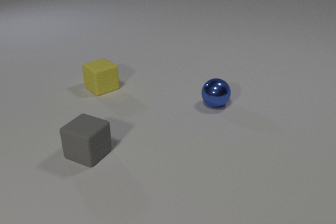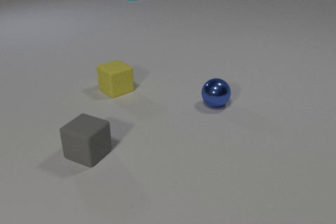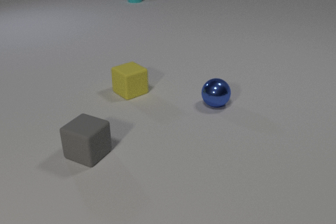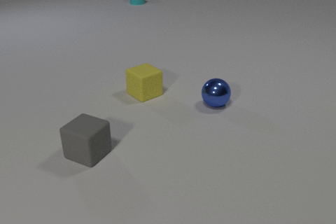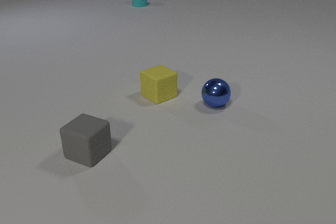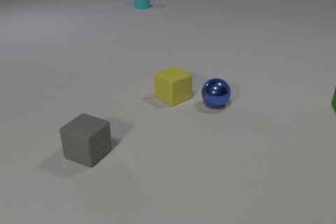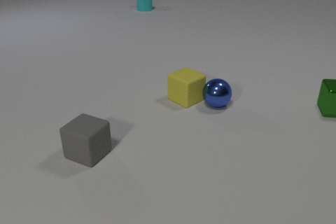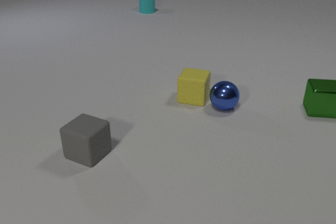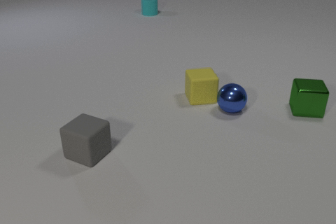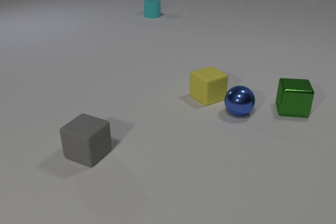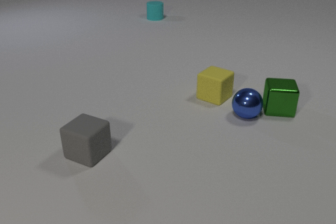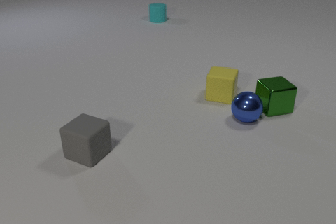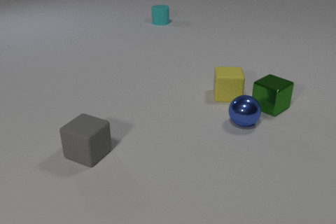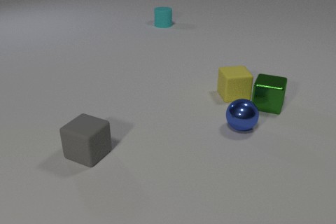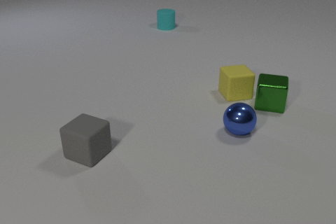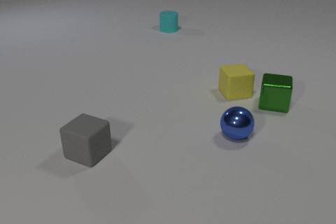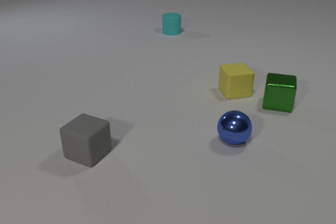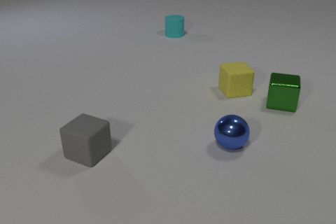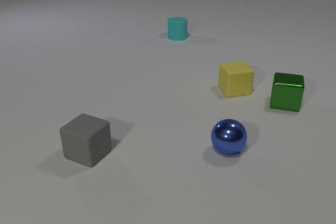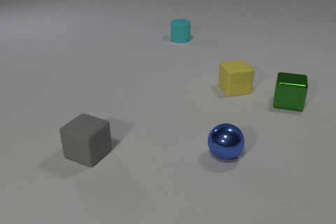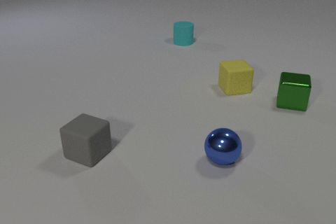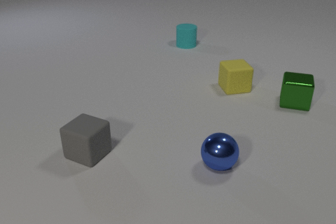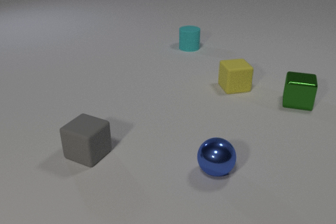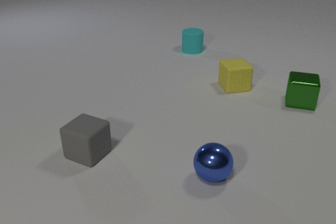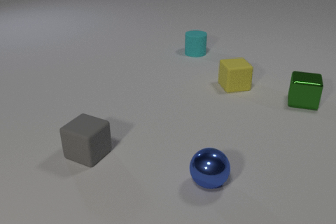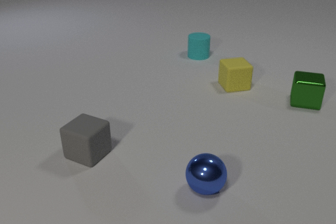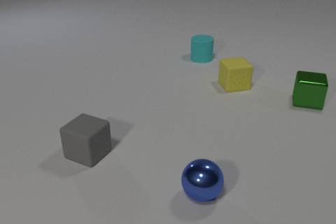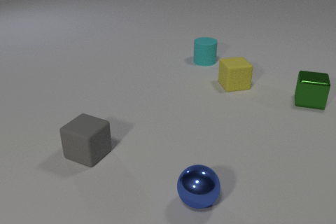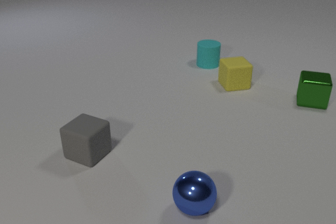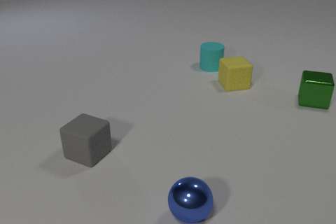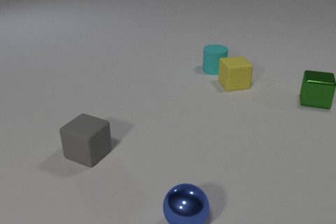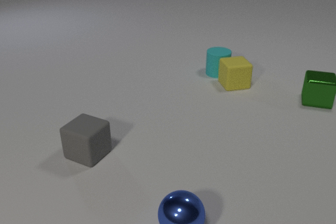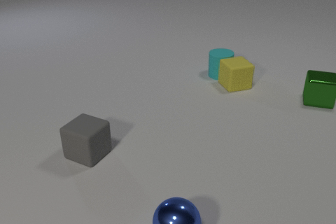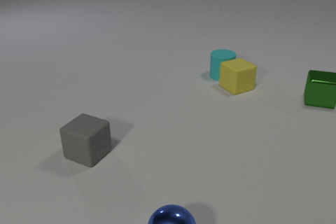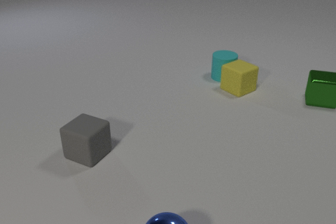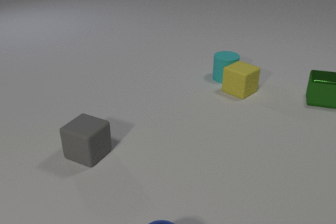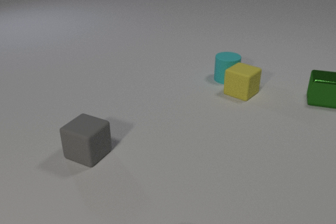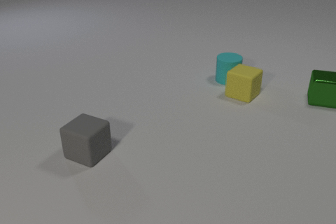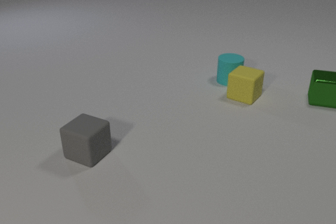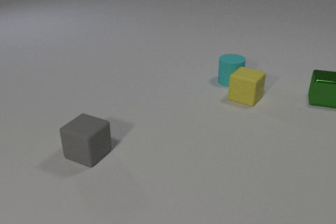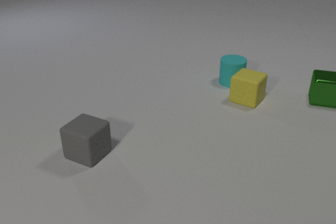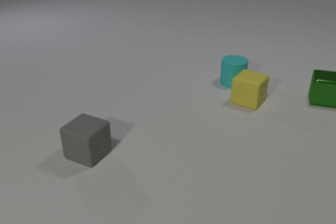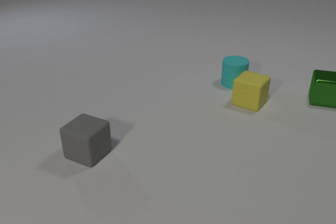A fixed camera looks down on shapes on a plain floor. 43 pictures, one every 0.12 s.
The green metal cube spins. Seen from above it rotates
counterclockwise.
The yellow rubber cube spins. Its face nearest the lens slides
to the right.
0.00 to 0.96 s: The green metal cube comes in at the right edge, slides to the left. The yellow rubber cube slides to the right, spins so that its near face slides to the right, counterclockwise seen from above. The blue metal sphere rolls to the right and toward the camera. The cyan rubber cylinder slides toward the camera. The yellow rubber cube and the blue metal sphere collide.
0.96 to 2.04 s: The green metal cube slides to the left, spins counterclockwise seen from above by about 75 degrees, its near face sliding to the right. The yellow rubber cube slides to the right and away from the camera, spins so that its near face slides to the right, counterclockwise seen from above. The blue metal sphere rolls toward the camera. The cyan rubber cylinder slides toward the camera. The green metal cube and the blue metal sphere collide. The green metal cube and the yellow rubber cube collide.
2.04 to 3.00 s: The green metal cube slides to the right and away from the camera. The yellow rubber cube slides away from the camera. The blue metal sphere rolls toward the camera. The cyan rubber cylinder slides toward the camera and to the right.
3.00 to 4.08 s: The green metal cube slides to the right and away from the camera. The yellow rubber cube slides toward the camera, spins so that its near face slides to the right, counterclockwise seen from above. The blue metal sphere rolls toward the camera and to the left. The cyan rubber cylinder slides toward the camera and to the right. The yellow rubber cube and the cyan rubber cylinder collide.
4.08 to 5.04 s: The yellow rubber cube slides toward the camera and to the right. The blue metal sphere rolls toward the camera, leaves at the bottom edge. The cyan rubber cylinder slides toward the camera and to the right.
What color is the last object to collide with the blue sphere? green.
What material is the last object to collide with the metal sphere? metal.
How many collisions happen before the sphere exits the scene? 4.
